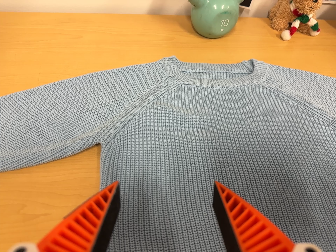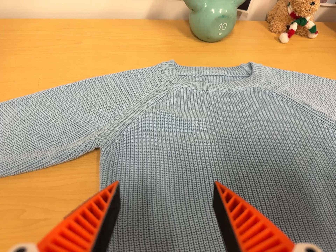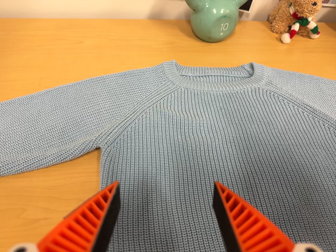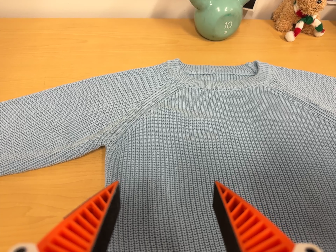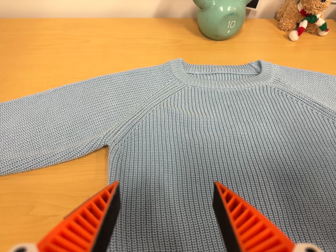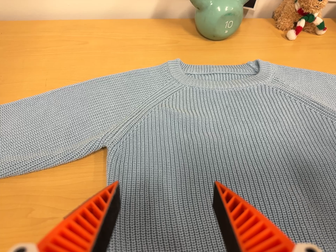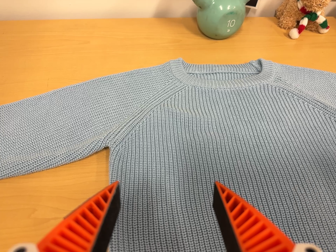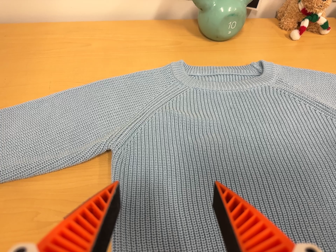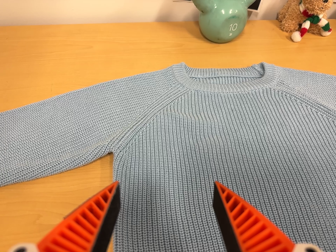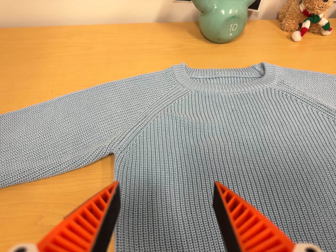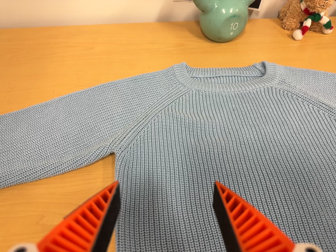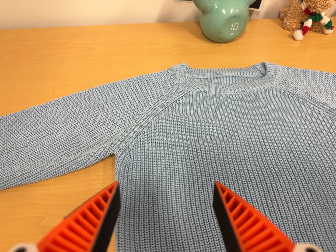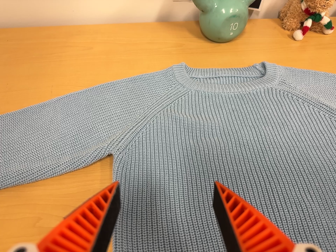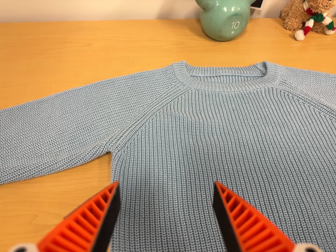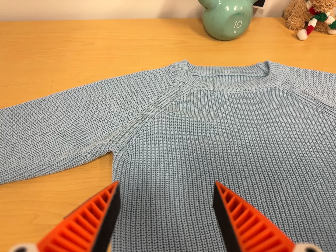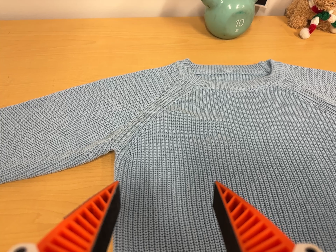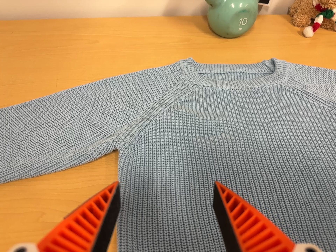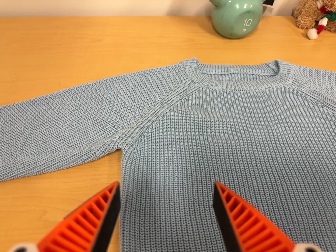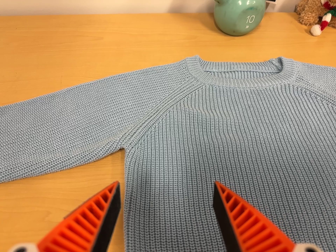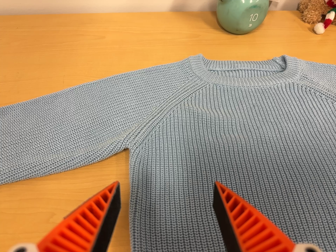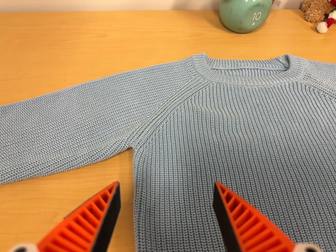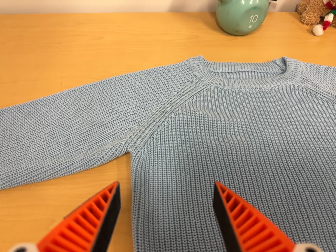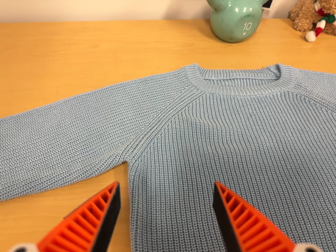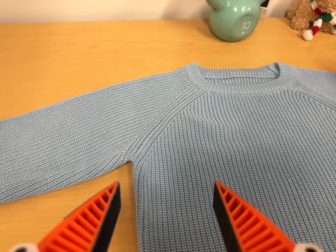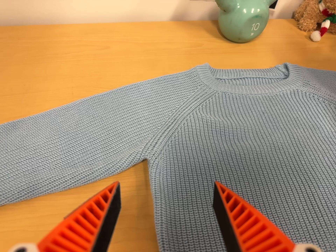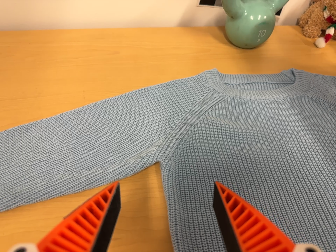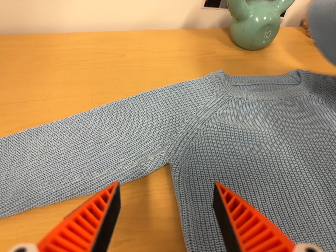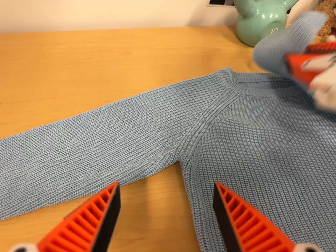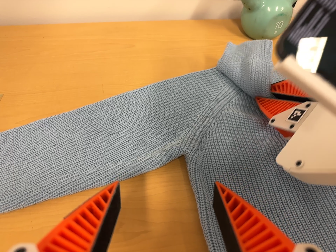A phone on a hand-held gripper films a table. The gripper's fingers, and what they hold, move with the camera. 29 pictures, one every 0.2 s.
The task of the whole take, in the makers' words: right arm across.
0.0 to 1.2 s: The camera shifts only a little, or ends up much as it began.
1.2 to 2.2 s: The camera keeps its place and its aim.
2.2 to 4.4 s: The camera shifts only a little, or ends up much as it began.
4.4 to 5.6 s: The camera travels to its left, about 8 cm, so close, fixed things drift to the right.
The film runs forward here.
